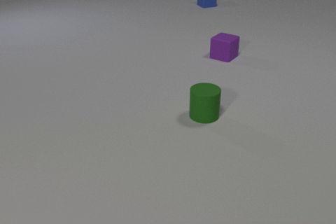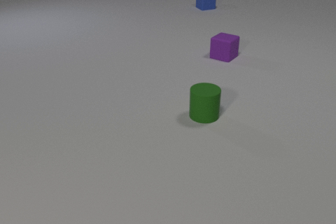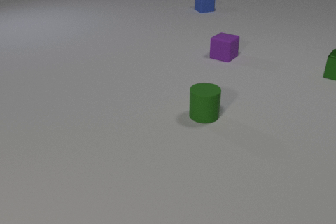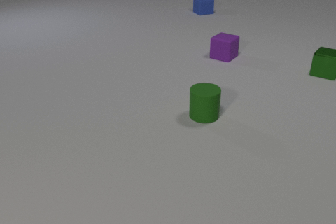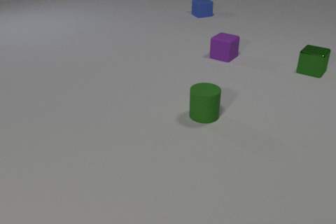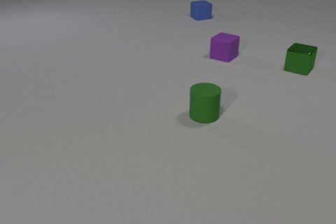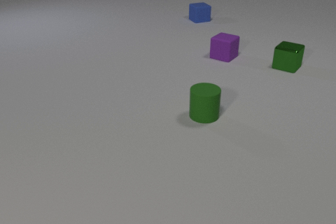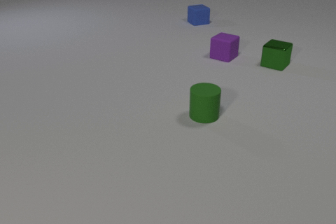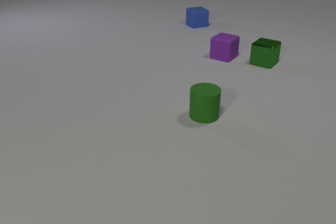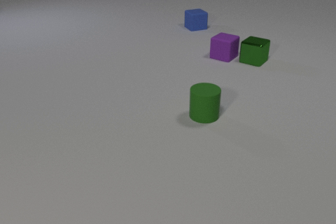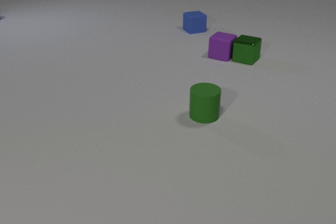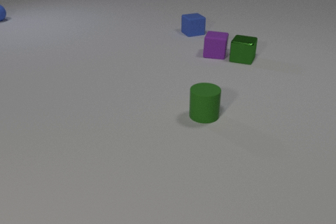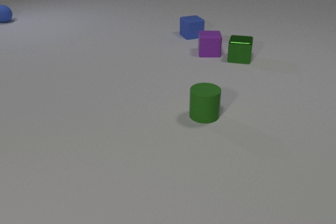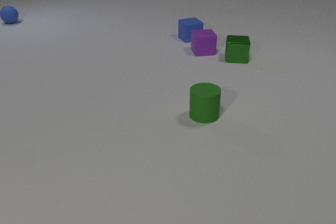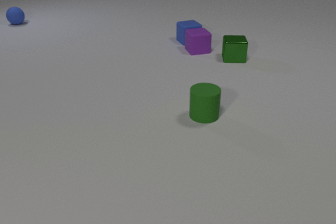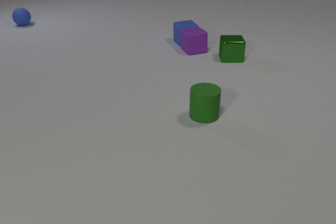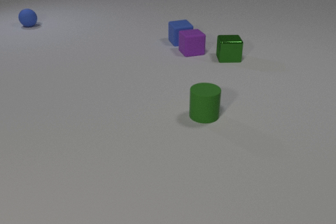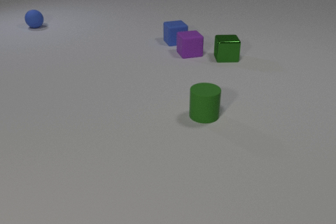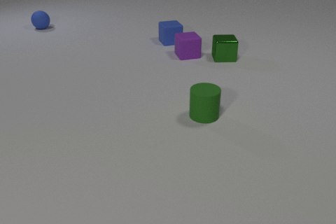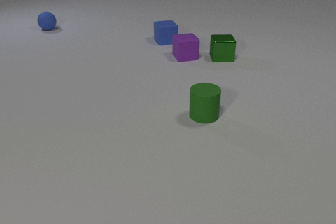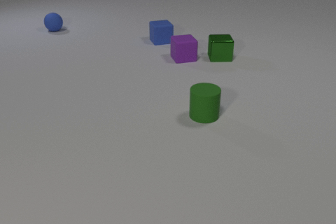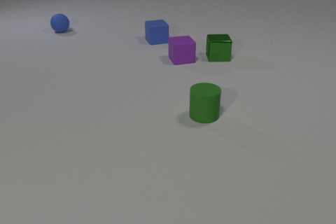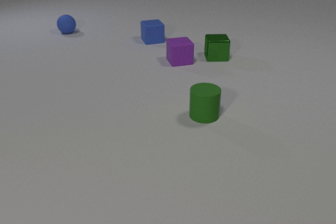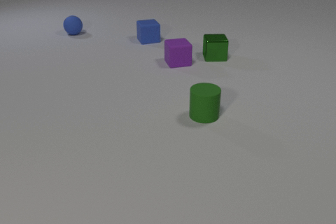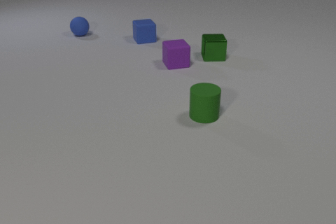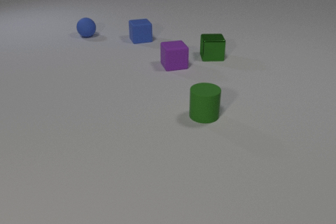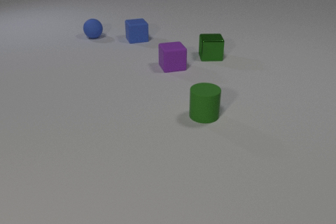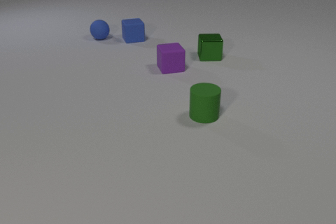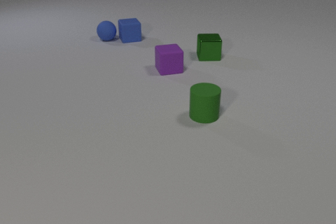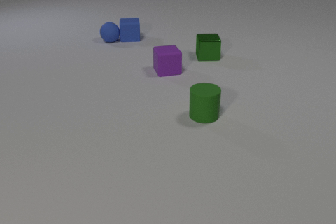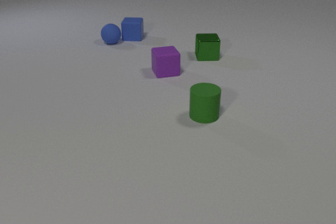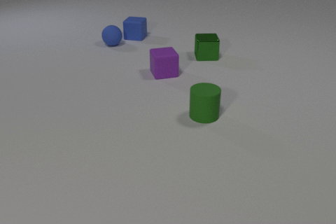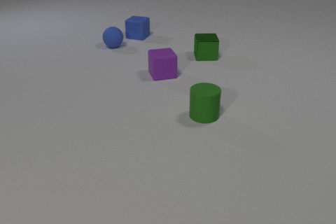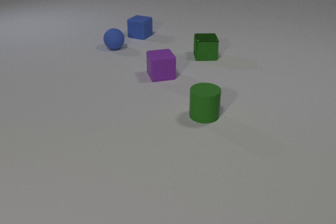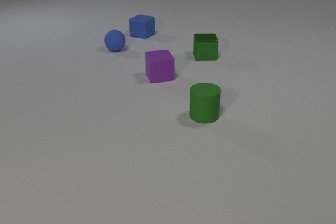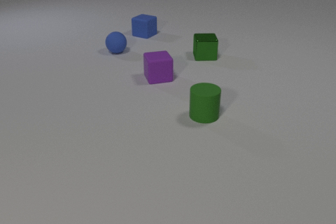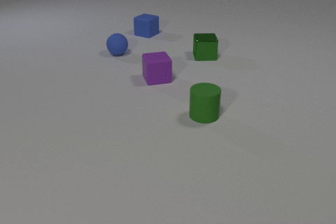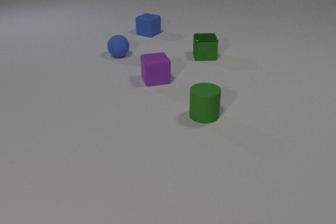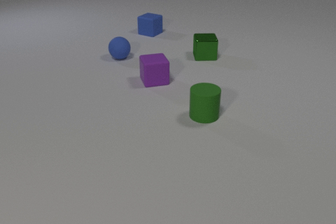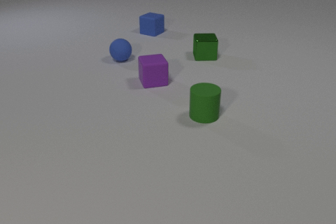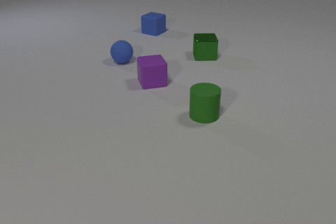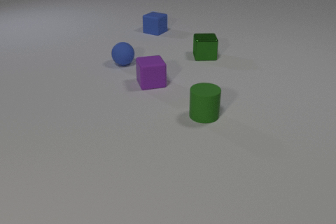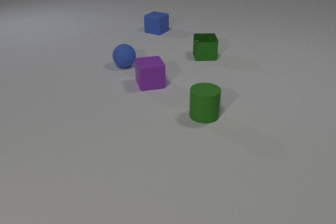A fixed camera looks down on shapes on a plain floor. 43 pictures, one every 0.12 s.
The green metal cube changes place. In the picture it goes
to the left.
The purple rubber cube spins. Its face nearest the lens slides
to the right.
0.00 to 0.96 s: The green metal cube comes in at the right edge, slides to the left. The blue rubber cube slides toward the camera.
0.96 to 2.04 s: The green metal cube slides to the left, spins so that its near face slides to the right, counterclockwise seen from above. The purple rubber cube slides to the left, spins counterclockwise seen from above by about 45 degrees, its near face sliding to the right. The blue rubber sphere comes in at the left edge, rolls toward the camera and to the right. The blue rubber cube slides toward the camera. The green metal cube and the purple rubber cube collide. The purple rubber cube and the blue rubber cube collide.
2.04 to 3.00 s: The green metal cube slides to the left. The purple rubber cube slides toward the camera and to the left. The blue rubber sphere rolls to the right and toward the camera. The blue rubber cube slides to the left.
3.00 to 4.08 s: The green metal cube slides to the left. The purple rubber cube slides toward the camera and to the left. The blue rubber sphere rolls toward the camera and to the right. The blue rubber cube slides away from the camera, spins so that its near face slides to the left, clockwise seen from above. The blue rubber sphere and the blue rubber cube collide.
4.08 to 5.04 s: The purple rubber cube slides toward the camera and to the left. The blue rubber sphere rolls toward the camera. The blue rubber cube slides to the right and away from the camera.
What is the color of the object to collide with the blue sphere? blue.
What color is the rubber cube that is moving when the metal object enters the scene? blue.
What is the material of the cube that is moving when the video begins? rubber.
